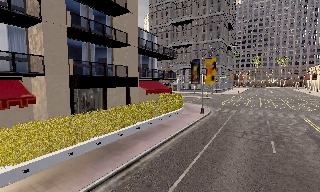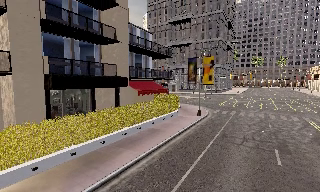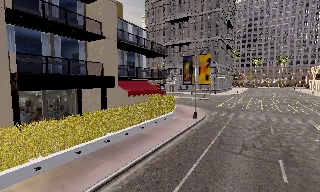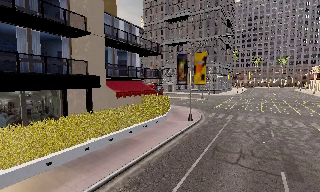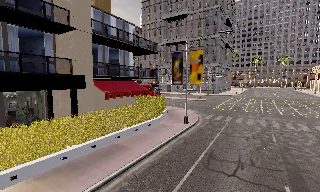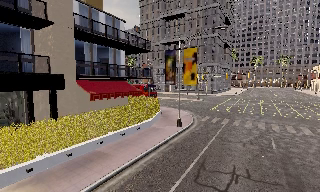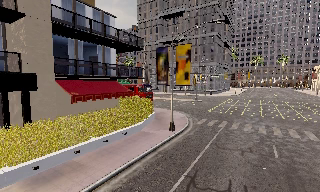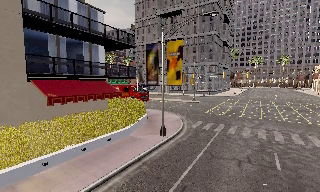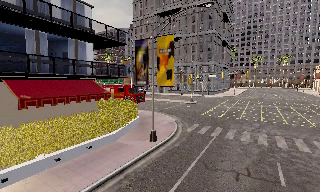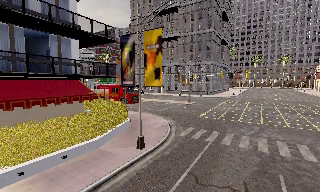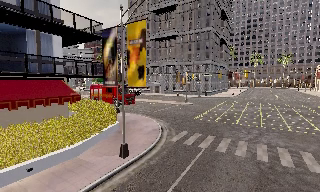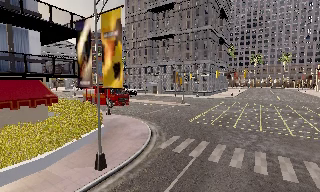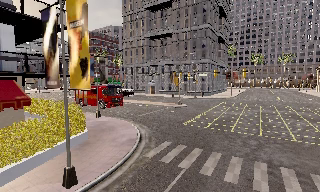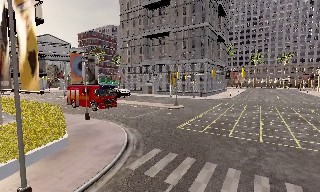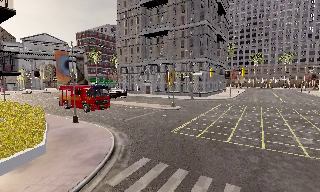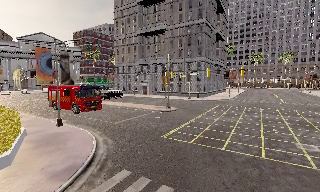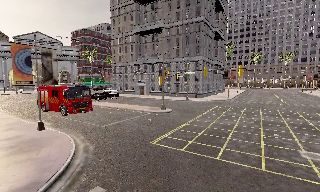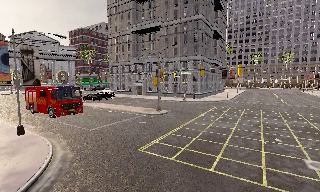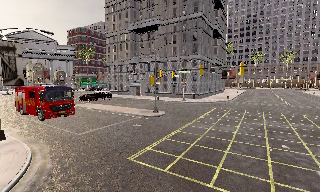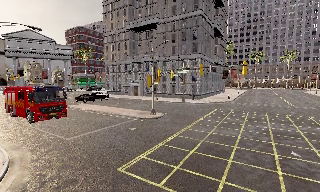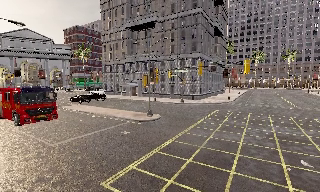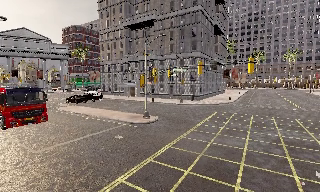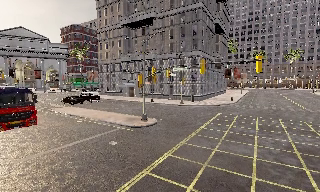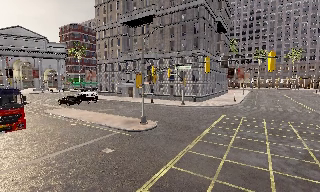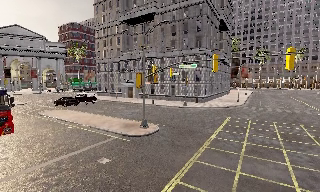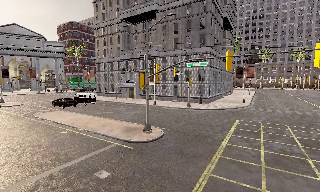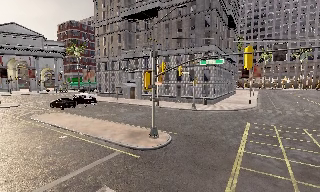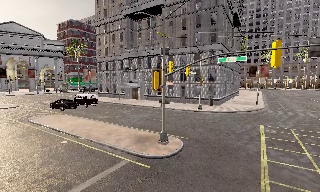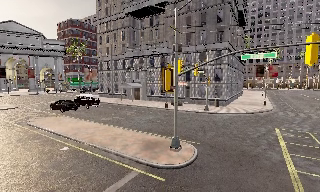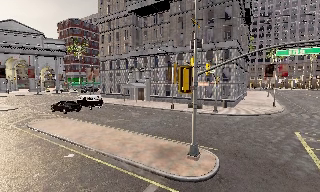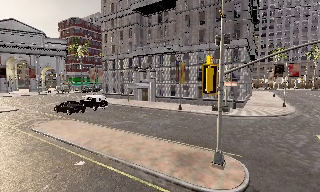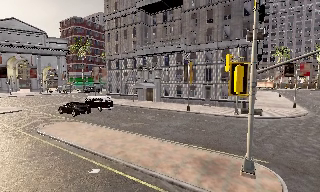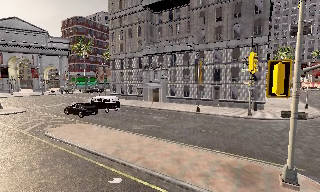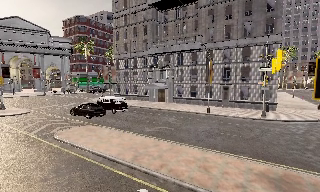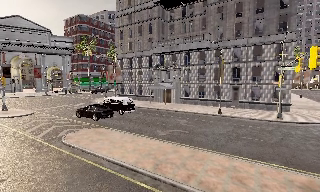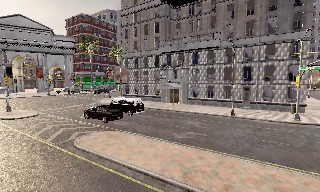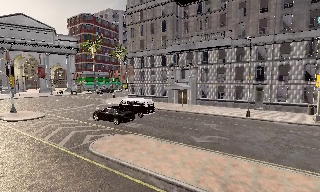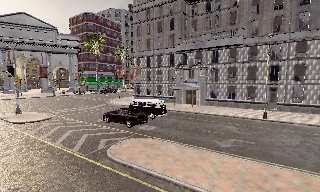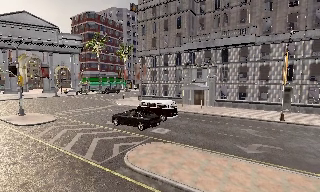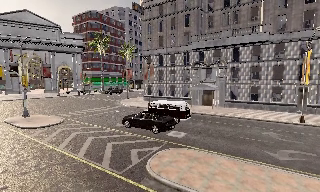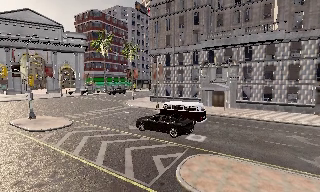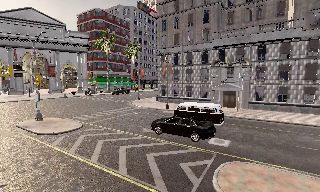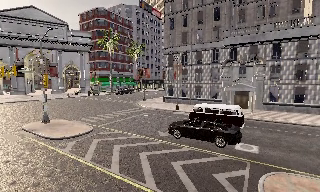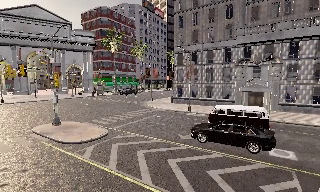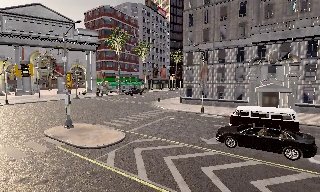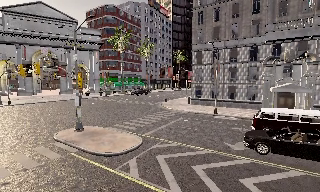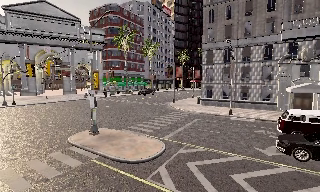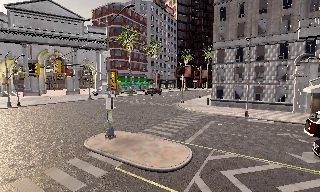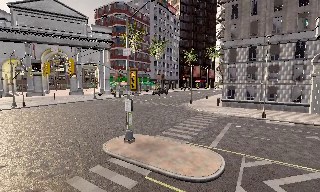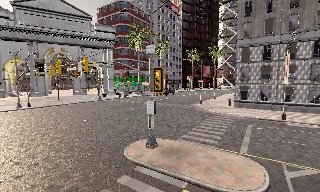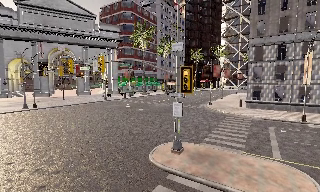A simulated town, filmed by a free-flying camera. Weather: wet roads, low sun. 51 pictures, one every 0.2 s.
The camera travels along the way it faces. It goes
forward.
0.0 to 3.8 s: The camera travels forward and to its right, about 25 m, so what stands in front looms larger.
3.8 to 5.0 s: The camera travels forward, about 7 m, so what stands in front looms larger.
5.0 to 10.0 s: The camera travels to its left and forward, about 35 m, so close, fixed things drift to the right.
The film runs backward here.
